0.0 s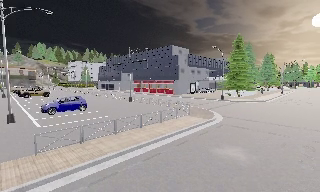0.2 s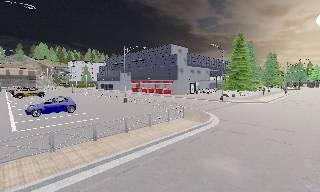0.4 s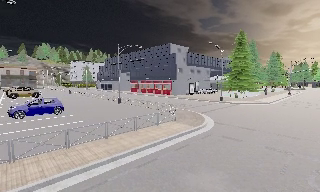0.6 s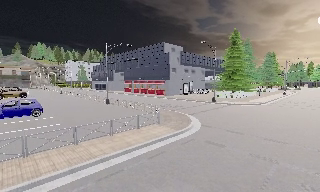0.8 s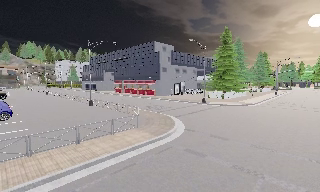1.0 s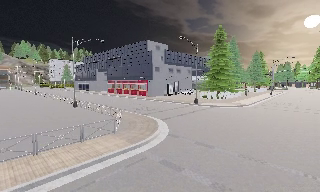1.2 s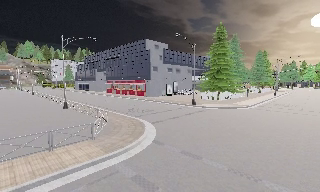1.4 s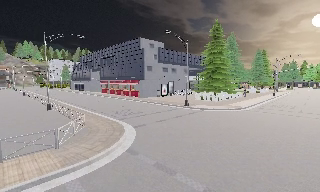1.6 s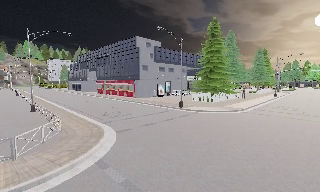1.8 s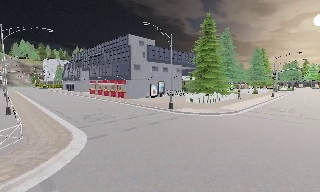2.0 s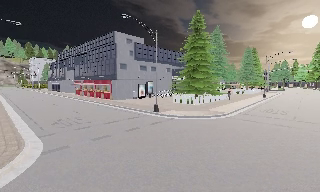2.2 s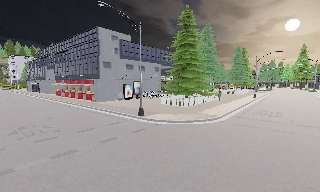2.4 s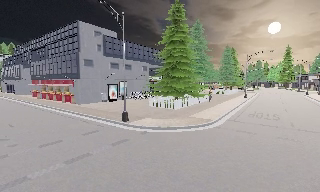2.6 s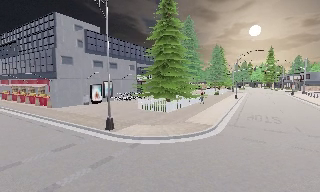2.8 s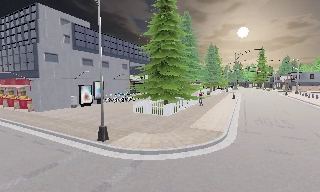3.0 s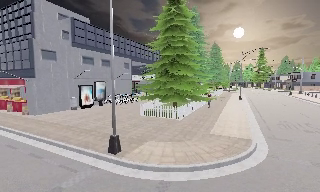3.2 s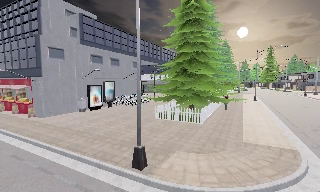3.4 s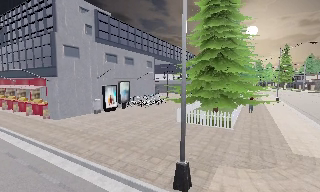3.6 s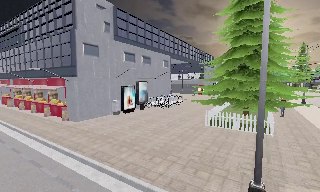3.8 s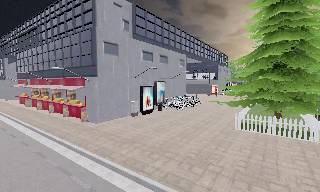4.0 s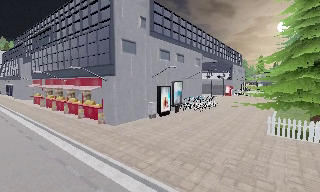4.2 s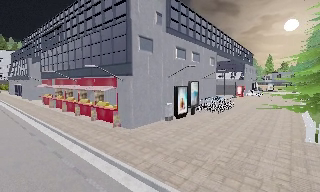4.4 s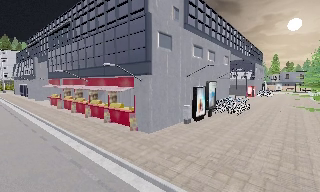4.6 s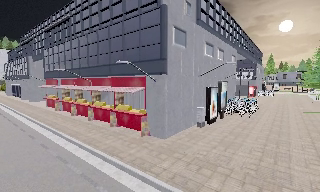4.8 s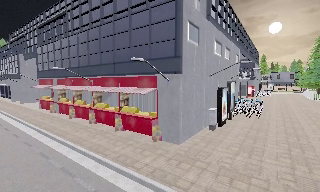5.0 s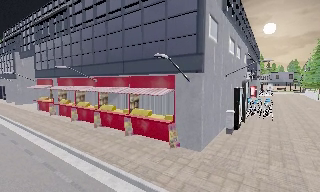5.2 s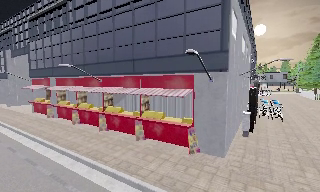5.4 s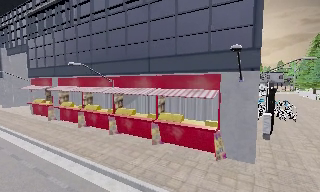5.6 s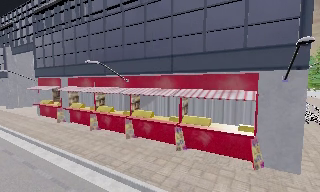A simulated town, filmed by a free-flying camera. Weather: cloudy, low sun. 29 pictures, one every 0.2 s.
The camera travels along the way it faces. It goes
forward.
0.0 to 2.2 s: The camera travels forward and to its right, about 16 m, so what stands in front looms larger.
2.2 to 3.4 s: The camera travels forward and to its left, about 9 m, so what stands in front looms larger.
3.4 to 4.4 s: The camera pans to its left, which is counterclockwise from overhead, by about 10 degrees. It travels to its left and forward, about 6 m, so close, fixed things drift to the right.
4.4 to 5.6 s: The camera travels to its left and forward, about 7 m, so close, fixed things drift to the right.
The film runs forward here.
